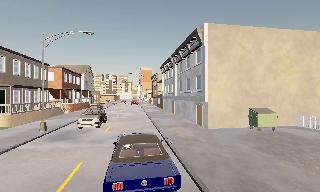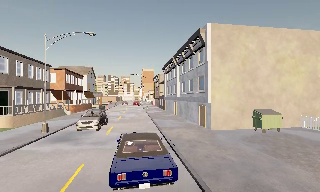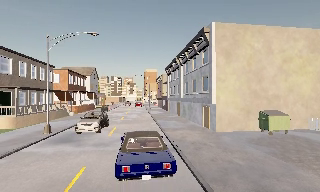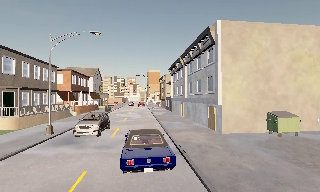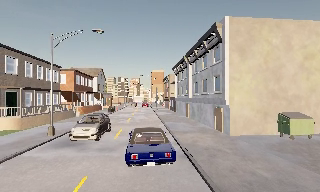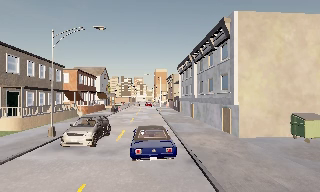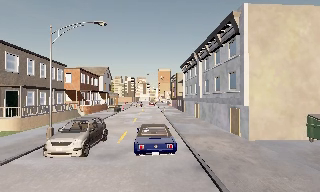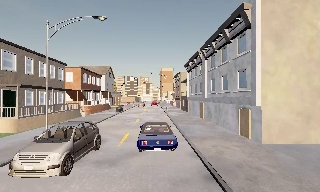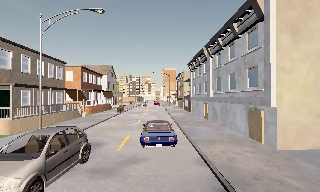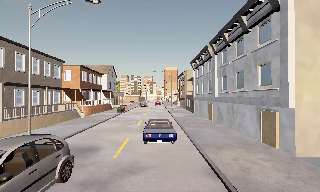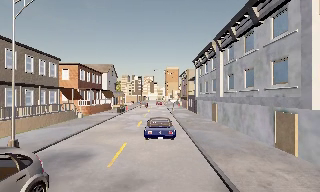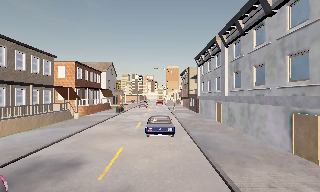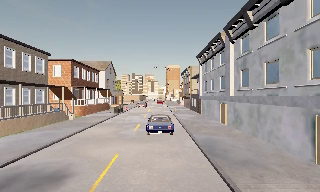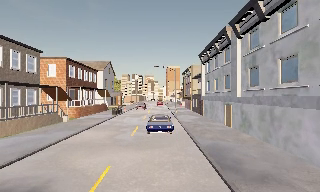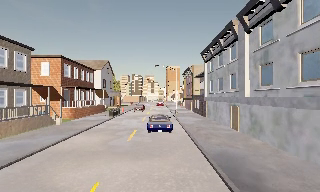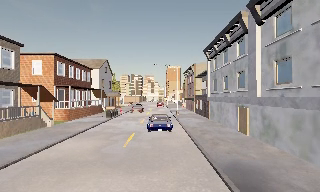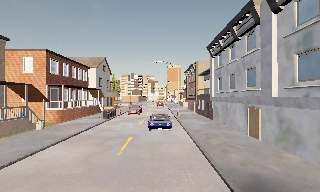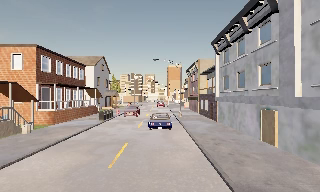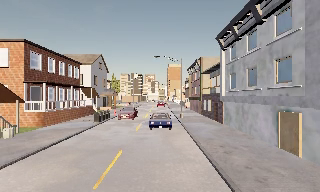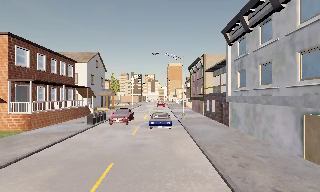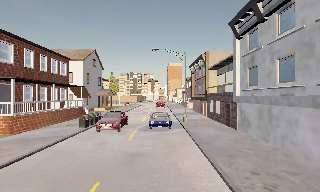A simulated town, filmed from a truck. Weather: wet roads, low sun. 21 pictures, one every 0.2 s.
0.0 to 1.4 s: The camera travels forward, about 3.5 m, so what stands in front looms larger. It gains speed.
1.4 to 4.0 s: The camera travels forward, about 15 m, so what stands in front looms larger.
The film runs forward here.
